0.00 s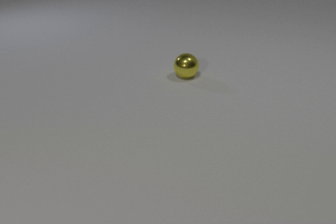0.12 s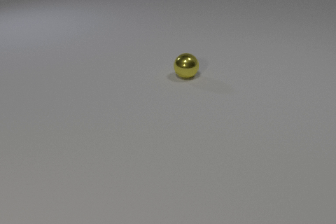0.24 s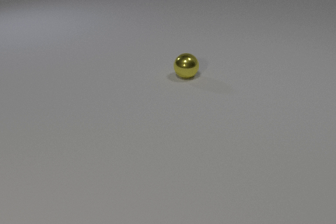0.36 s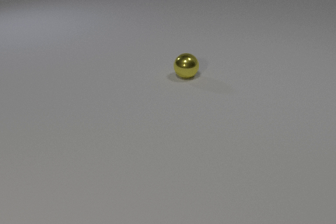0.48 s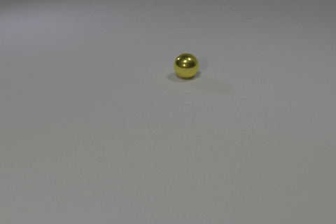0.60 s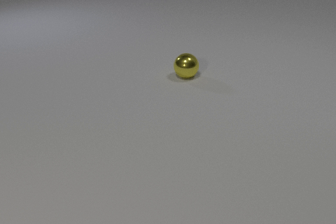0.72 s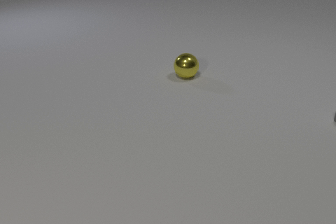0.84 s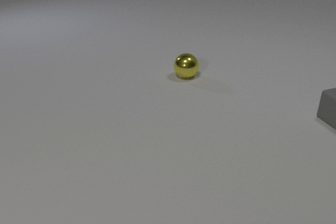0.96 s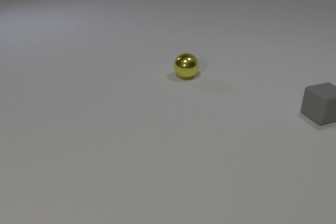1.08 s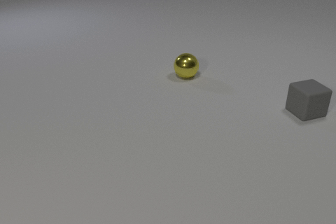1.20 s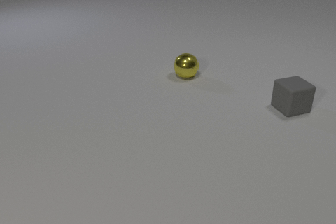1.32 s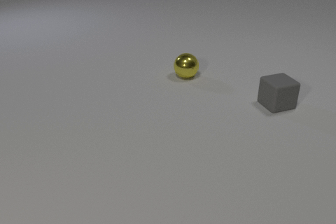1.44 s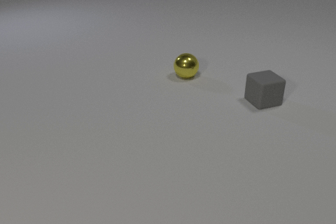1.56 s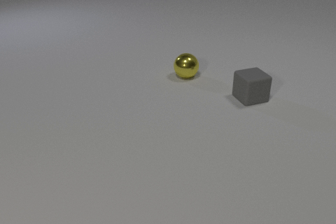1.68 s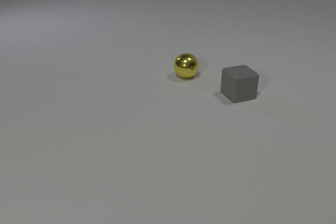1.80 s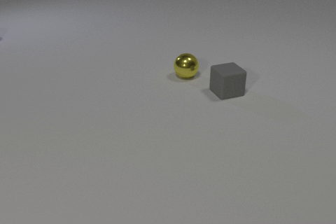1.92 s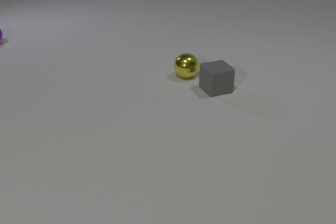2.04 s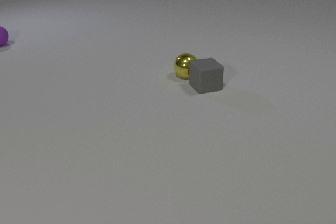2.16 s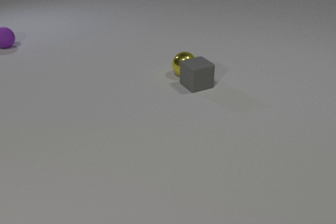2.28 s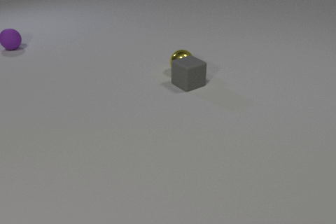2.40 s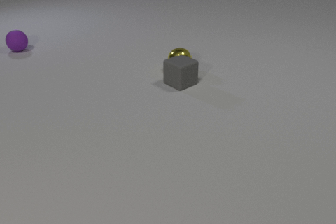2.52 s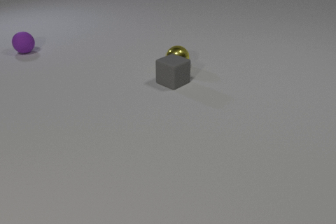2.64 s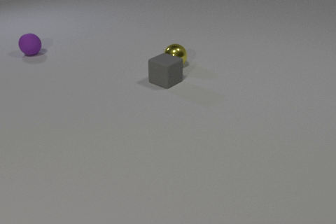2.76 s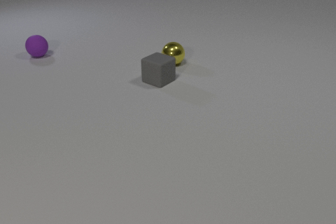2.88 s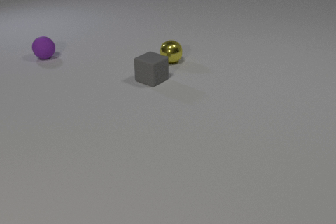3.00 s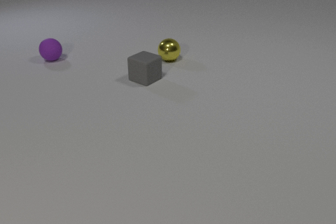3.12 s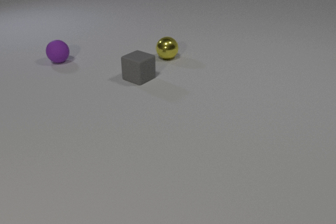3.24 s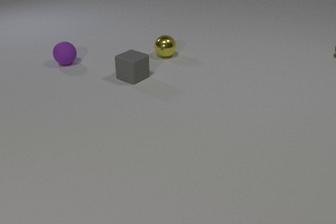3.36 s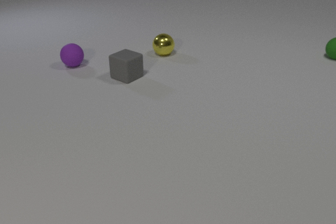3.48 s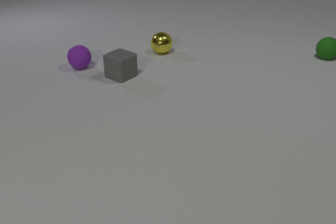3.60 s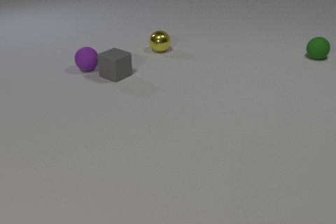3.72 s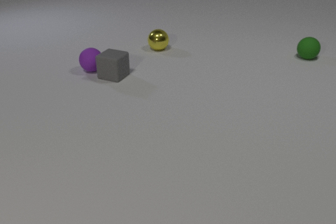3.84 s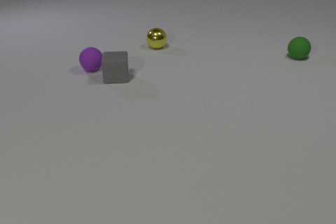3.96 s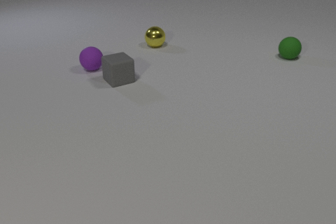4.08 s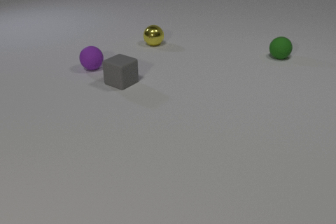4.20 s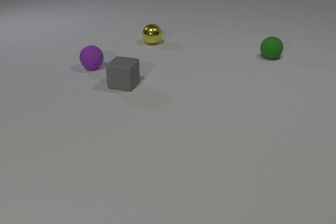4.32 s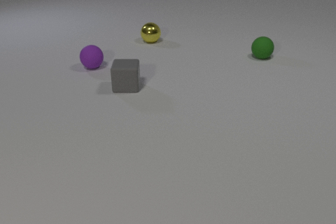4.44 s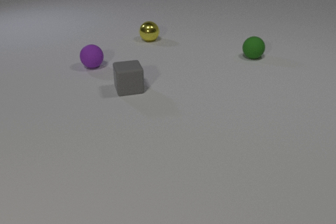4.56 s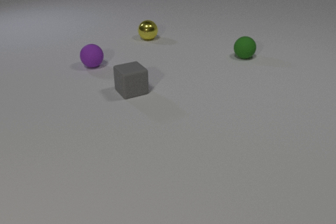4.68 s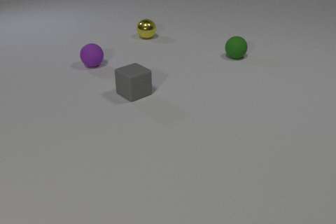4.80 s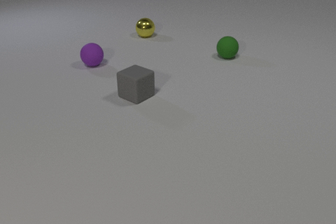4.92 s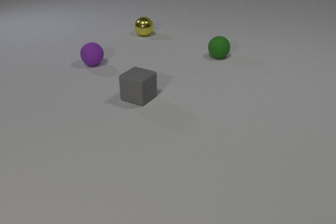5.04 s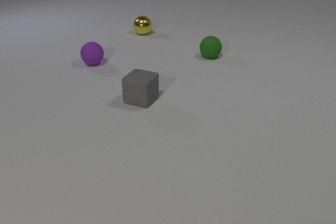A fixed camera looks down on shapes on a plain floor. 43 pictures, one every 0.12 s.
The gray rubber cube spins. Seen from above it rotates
counterclockwise.
The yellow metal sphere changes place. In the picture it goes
away from the camera.
0.00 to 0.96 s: The gray rubber cube comes in at the right edge, slides to the left.
0.96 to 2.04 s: The gray rubber cube slides to the left. The purple rubber sphere comes in at the left edge, rolls toward the camera and to the right.
2.04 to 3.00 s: The gray rubber cube slides to the left, spins counterclockwise seen from above by about 30 degrees, its near face sliding to the right. The yellow metal sphere rolls away from the camera and to the left. The purple rubber sphere rolls toward the camera and to the right. The gray rubber cube and the yellow metal sphere collide.
3.00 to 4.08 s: The gray rubber cube slides to the left, spins so that its near face slides to the right, counterclockwise seen from above. The yellow metal sphere rolls away from the camera. The purple rubber sphere rolls to the right and toward the camera. The green rubber sphere comes in at the right edge, rolls to the left. The gray rubber cube and the purple rubber sphere collide.
4.08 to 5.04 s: The gray rubber cube slides toward the camera and to the right, spins counterclockwise seen from above by about 105 degrees, its near face sliding to the right. The yellow metal sphere rolls away from the camera. The purple rubber sphere rolls away from the camera. The green rubber sphere rolls to the left.
What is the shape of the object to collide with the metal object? cube.
What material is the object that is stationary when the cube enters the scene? metal.
What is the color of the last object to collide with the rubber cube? purple.
